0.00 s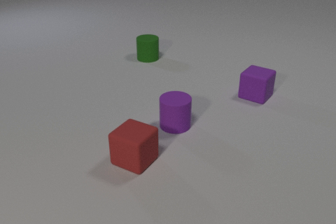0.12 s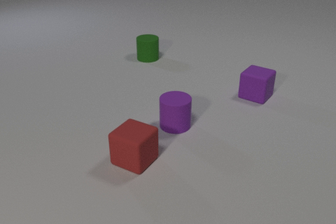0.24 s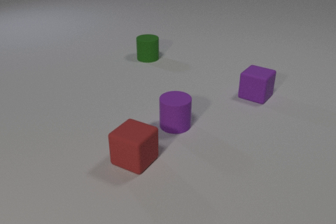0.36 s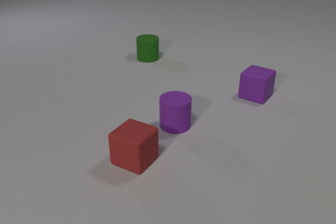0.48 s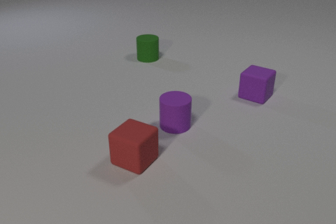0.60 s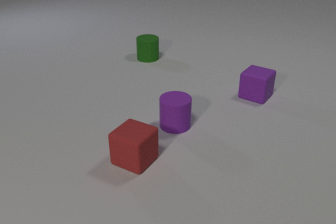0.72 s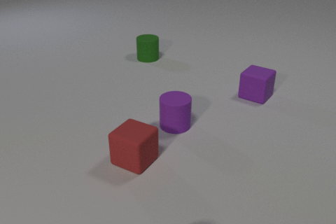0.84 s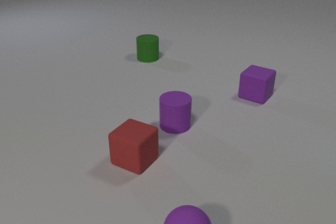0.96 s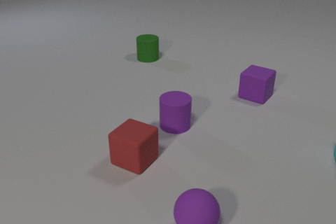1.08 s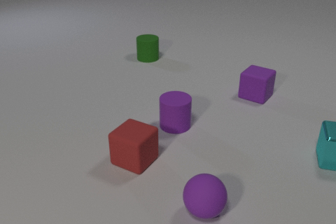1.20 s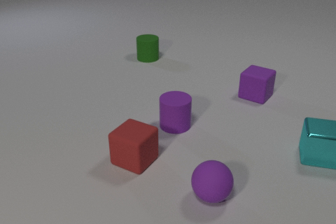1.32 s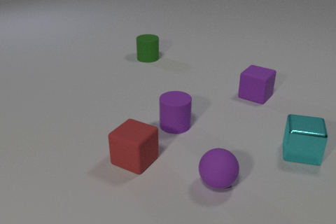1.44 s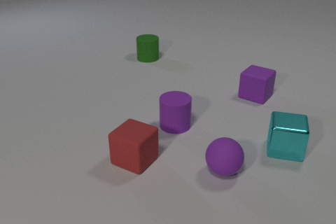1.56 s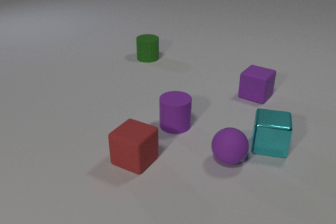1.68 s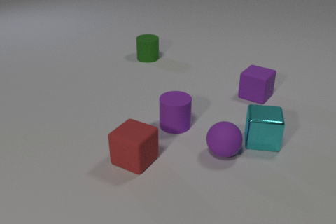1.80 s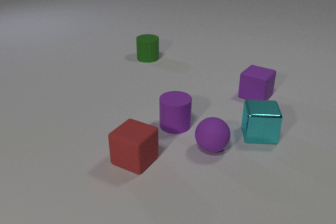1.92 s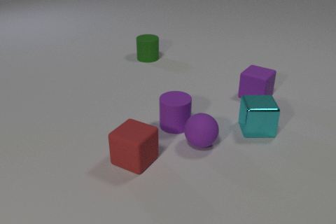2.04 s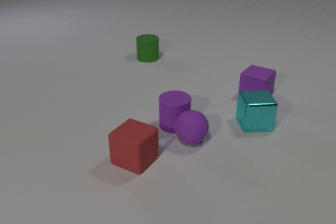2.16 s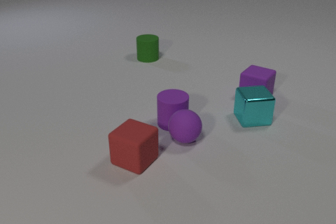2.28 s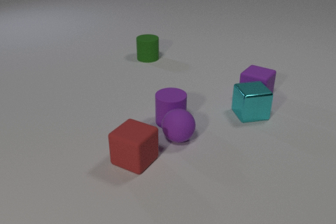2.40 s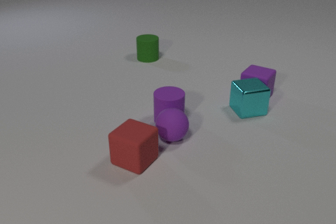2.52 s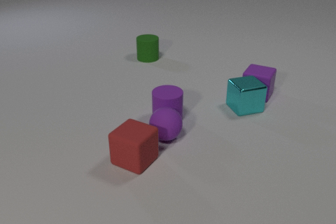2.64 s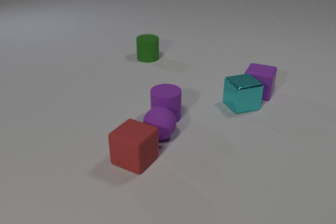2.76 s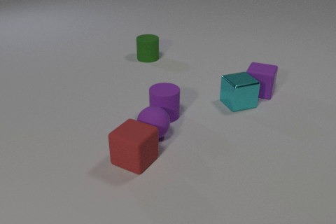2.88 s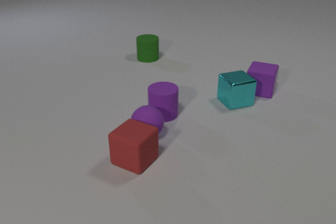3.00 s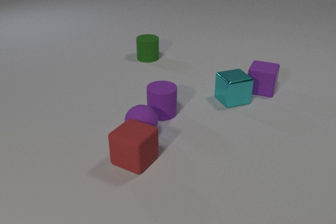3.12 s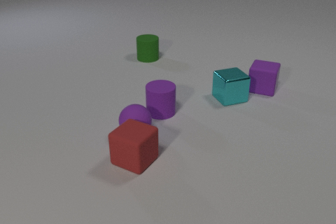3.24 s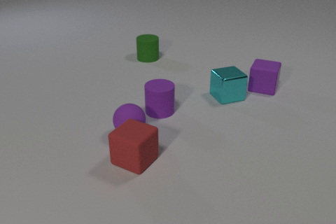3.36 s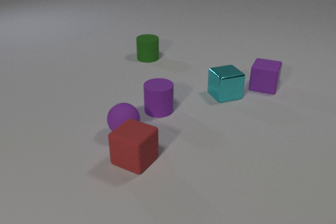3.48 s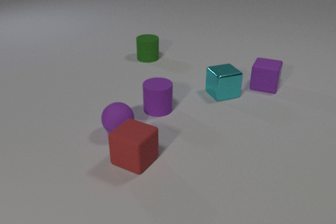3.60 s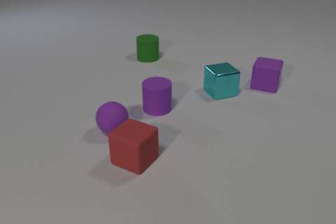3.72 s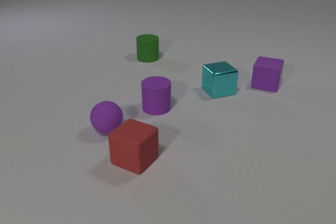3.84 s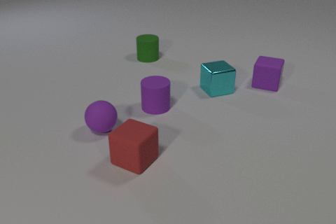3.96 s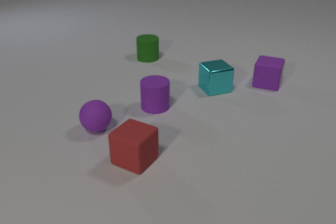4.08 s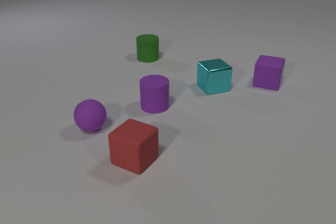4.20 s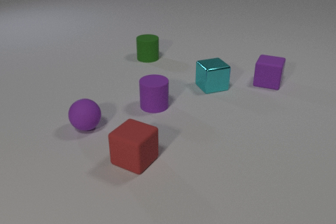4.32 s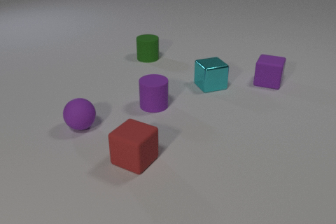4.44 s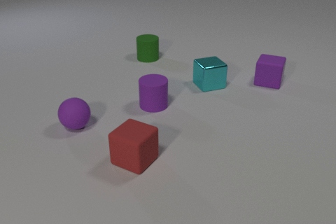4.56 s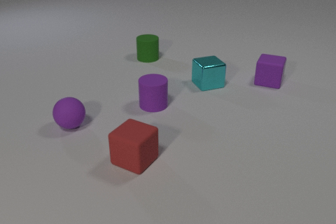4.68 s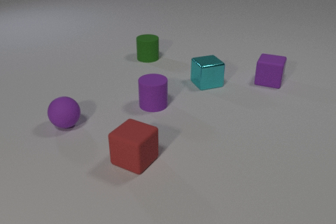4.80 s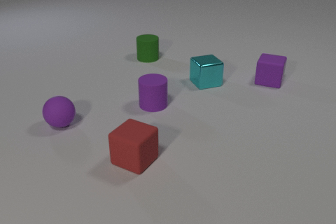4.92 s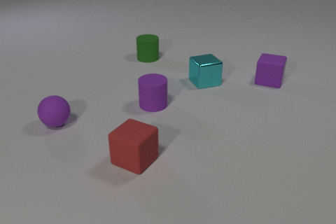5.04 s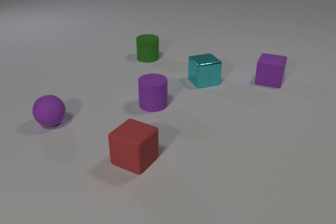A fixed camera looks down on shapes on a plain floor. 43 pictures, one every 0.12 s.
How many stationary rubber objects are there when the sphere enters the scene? 4.
How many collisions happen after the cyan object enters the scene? 3.
Are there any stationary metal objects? no.
0.00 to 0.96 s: The purple rubber sphere comes in at the bottom edge, rolls away from the camera.
0.96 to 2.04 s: The purple rubber sphere rolls away from the camera. The cyan metal cube slides to the left and away from the camera. The purple rubber sphere and the cyan metal cube collide. The purple rubber sphere and the purple rubber cylinder collide.
2.04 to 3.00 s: The purple rubber sphere rolls to the left. The cyan metal cube slides away from the camera and to the left. The purple rubber cylinder slides away from the camera and to the left. The purple rubber cube slides away from the camera. The cyan metal cube and the purple rubber cube collide.
3.00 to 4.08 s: The purple rubber sphere rolls to the left. The cyan metal cube slides away from the camera and to the left. The purple rubber cylinder slides away from the camera and to the left. The purple rubber cube slides away from the camera.
4.08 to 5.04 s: The purple rubber sphere rolls to the left and away from the camera. The cyan metal cube slides away from the camera and to the left. The purple rubber cube slides away from the camera.
